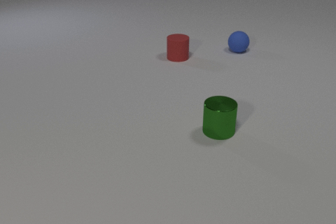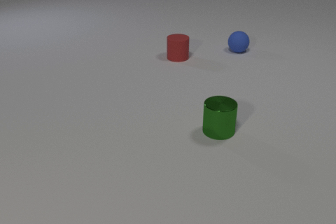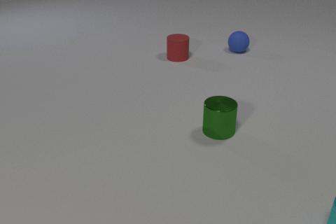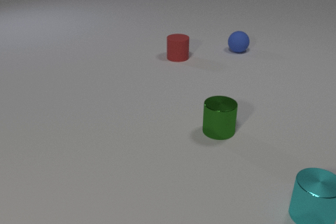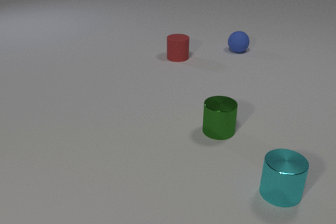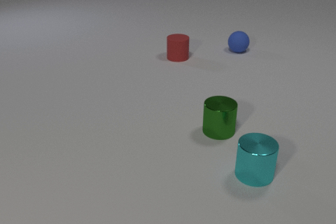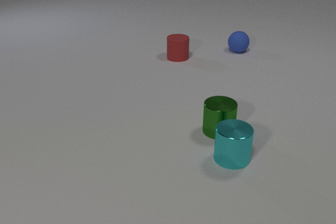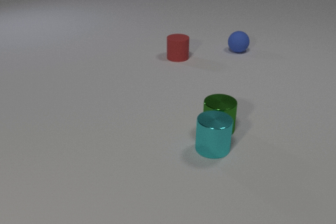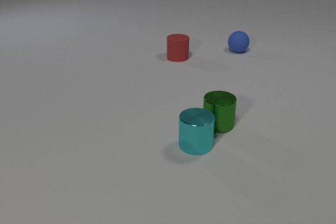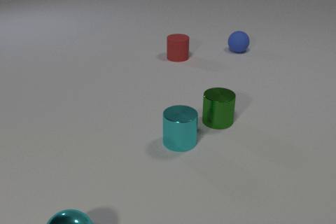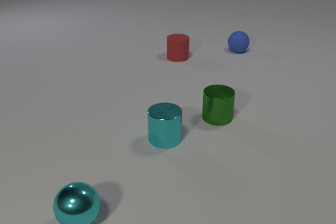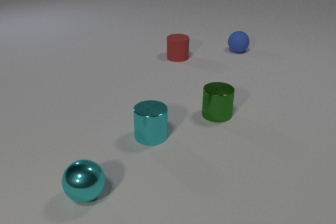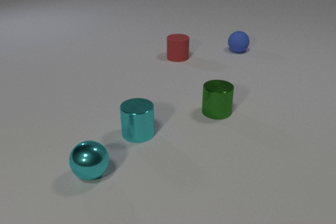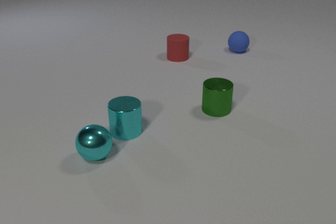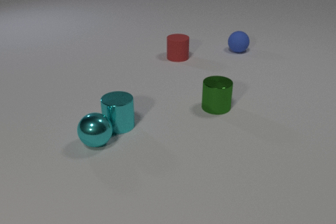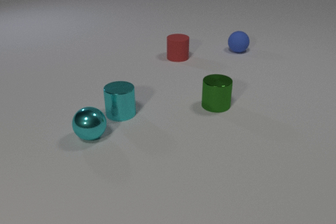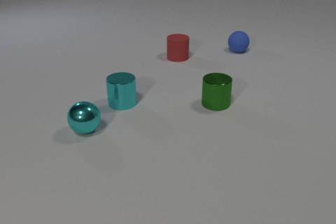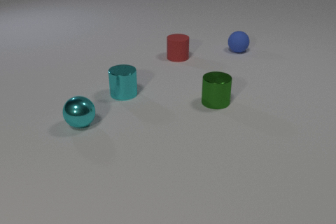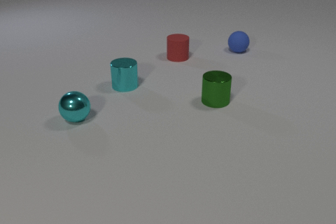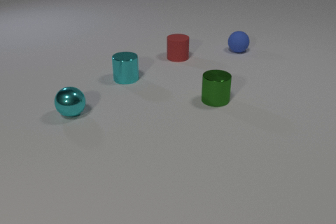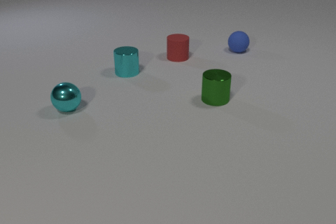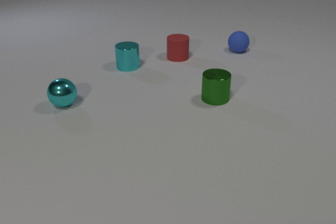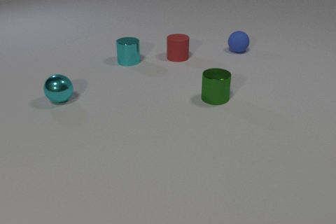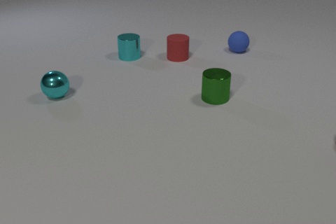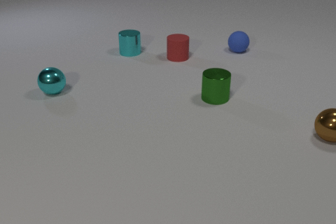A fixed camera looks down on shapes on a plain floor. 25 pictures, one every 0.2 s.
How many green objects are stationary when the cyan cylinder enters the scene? 1.
What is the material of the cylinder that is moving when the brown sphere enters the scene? metal.
What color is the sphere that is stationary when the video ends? blue.
0.0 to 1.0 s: The cyan metal cylinder comes in at the right edge, slides to the left and away from the camera.
1.0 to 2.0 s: The cyan metal cylinder slides to the left and away from the camera. The green metal cylinder slides away from the camera. The cyan metal sphere comes in at the bottom edge, rolls away from the camera. The cyan metal cylinder and the green metal cylinder collide.
2.0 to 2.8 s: The cyan metal cylinder slides to the left and away from the camera. The green metal cylinder slides away from the camera. The cyan metal sphere rolls away from the camera. The cyan metal cylinder and the cyan metal sphere collide.
2.8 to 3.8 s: The cyan metal cylinder slides away from the camera. The green metal cylinder slides away from the camera. The cyan metal sphere rolls away from the camera.
3.8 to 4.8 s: The cyan metal cylinder slides away from the camera. The cyan metal sphere rolls away from the camera. The brown metal sphere comes in at the right edge, rolls to the left.
